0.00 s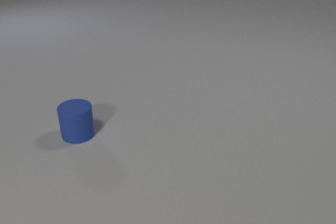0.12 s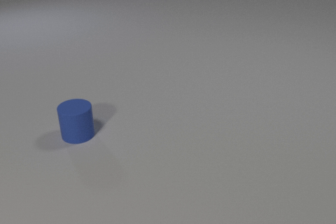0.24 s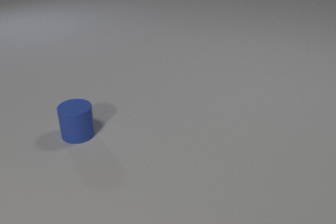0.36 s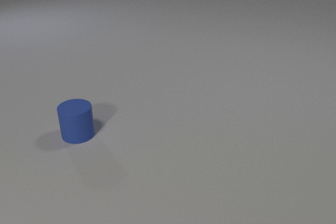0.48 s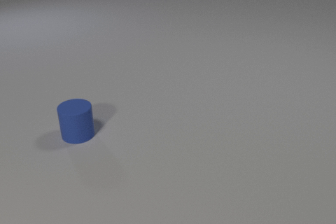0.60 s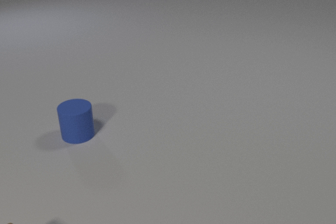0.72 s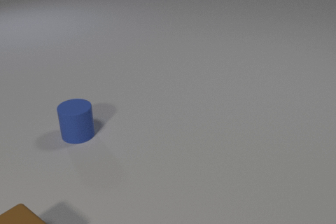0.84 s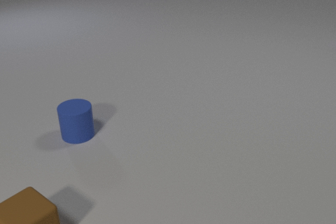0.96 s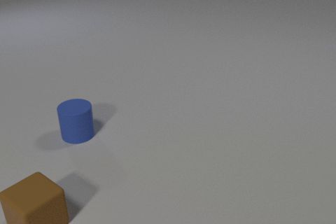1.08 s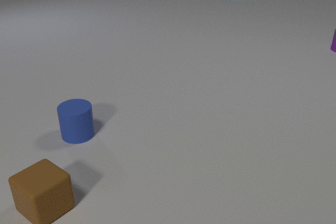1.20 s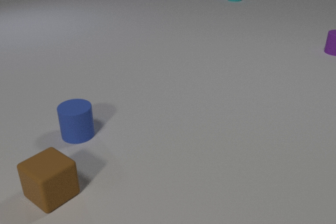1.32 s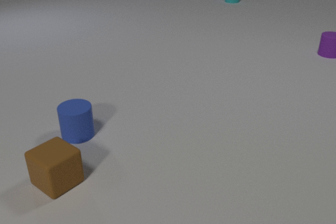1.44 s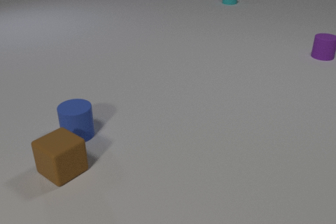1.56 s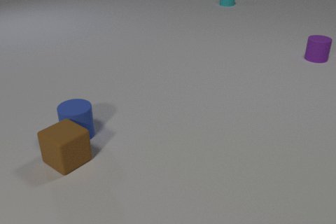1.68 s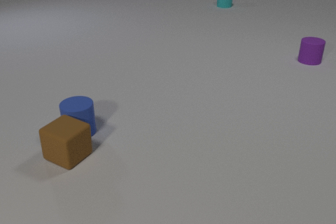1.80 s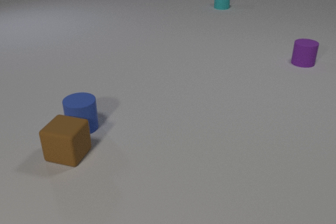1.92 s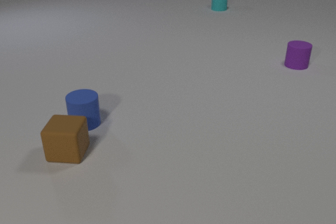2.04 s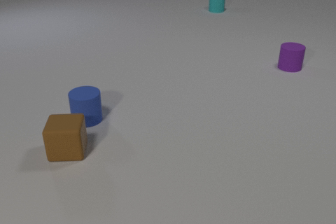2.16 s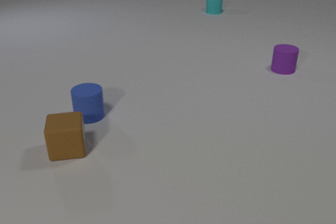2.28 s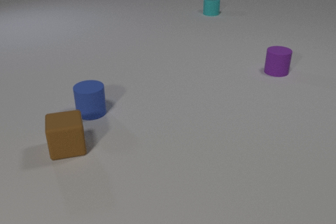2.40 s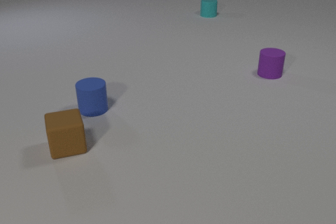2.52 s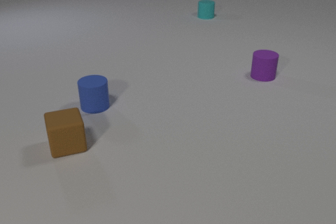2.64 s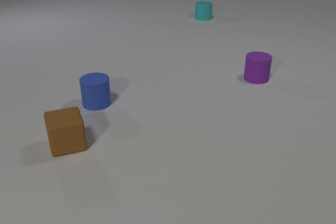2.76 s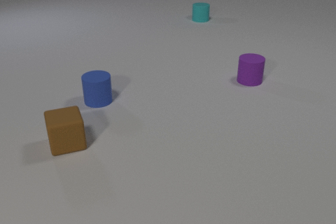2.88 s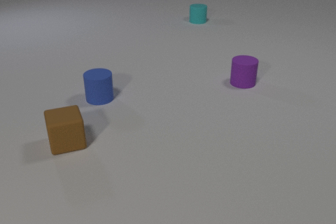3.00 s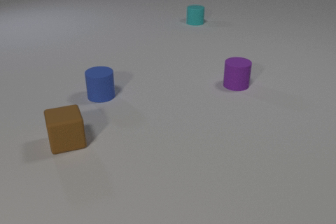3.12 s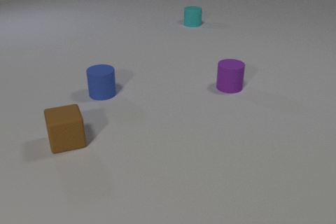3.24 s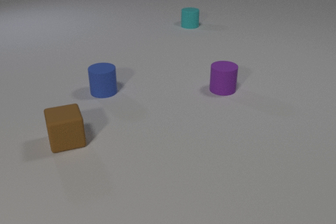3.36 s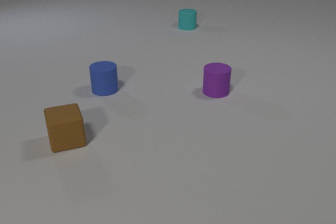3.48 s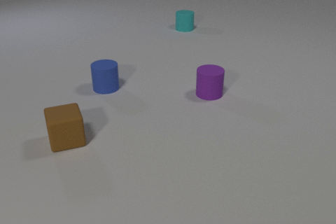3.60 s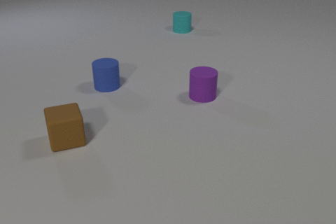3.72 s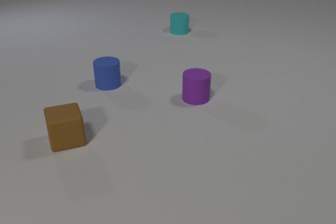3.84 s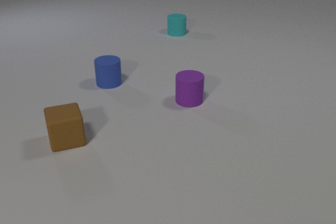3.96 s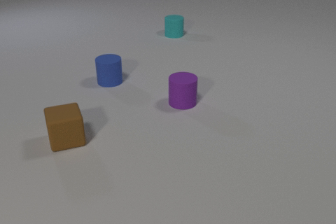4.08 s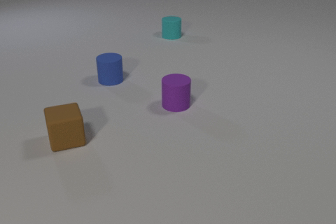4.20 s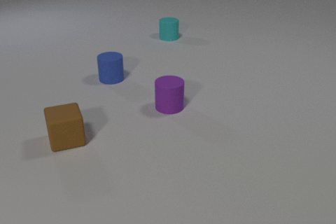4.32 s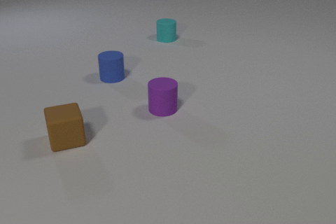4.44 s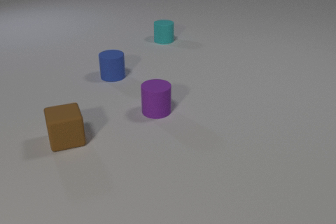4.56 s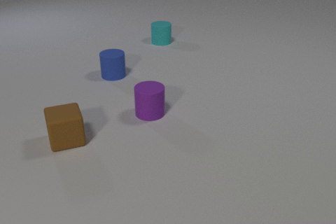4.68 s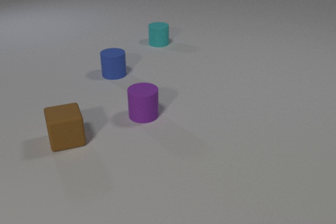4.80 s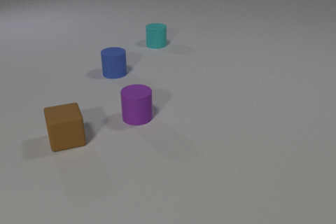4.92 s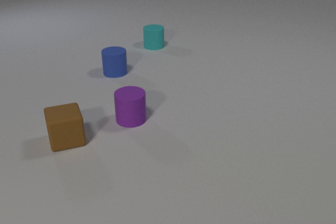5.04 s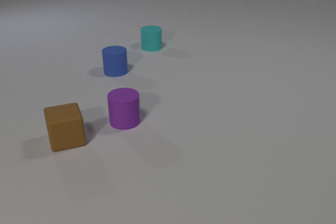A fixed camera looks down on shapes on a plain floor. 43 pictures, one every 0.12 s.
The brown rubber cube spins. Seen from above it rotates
counterclockwise.
The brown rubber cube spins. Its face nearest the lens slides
to the right.
0.00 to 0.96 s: The brown rubber cube comes in at the bottom edge, slides away from the camera and to the right. The cyan rubber cylinder comes in at the top edge, slides toward the camera.
0.96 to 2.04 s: The brown rubber cube slides away from the camera, spins counterclockwise seen from above by about 45 degrees, its near face sliding to the right. The blue rubber cylinder slides away from the camera. The cyan rubber cylinder slides toward the camera and to the left. The purple rubber cylinder comes in at the right edge, slides toward the camera and to the left. The brown rubber cube and the blue rubber cylinder collide.
2.04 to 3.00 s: The brown rubber cube slides away from the camera. The blue rubber cylinder slides away from the camera. The cyan rubber cylinder slides toward the camera and to the left. The purple rubber cylinder slides toward the camera and to the left.
3.00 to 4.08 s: The blue rubber cylinder slides away from the camera. The cyan rubber cylinder slides toward the camera and to the left. The purple rubber cylinder slides to the left and toward the camera.
4.08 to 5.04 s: The blue rubber cylinder slides away from the camera. The cyan rubber cylinder slides toward the camera and to the left. The purple rubber cylinder slides to the left and toward the camera.
How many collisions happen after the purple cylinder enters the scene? 1.
What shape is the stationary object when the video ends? cube.
What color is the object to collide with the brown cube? blue.
